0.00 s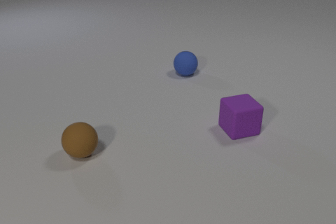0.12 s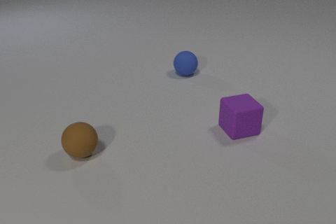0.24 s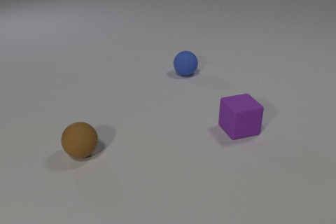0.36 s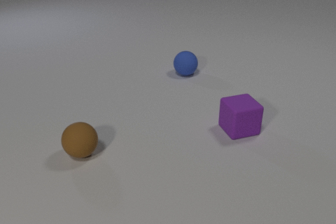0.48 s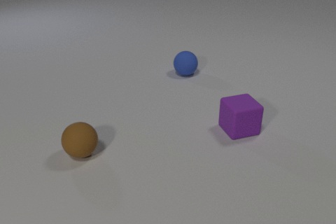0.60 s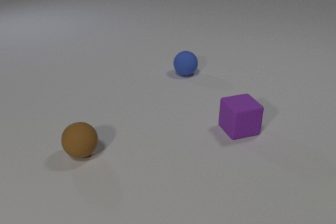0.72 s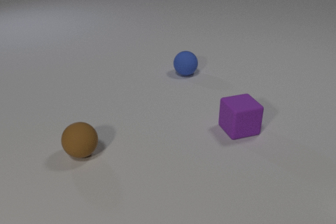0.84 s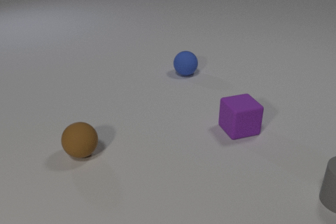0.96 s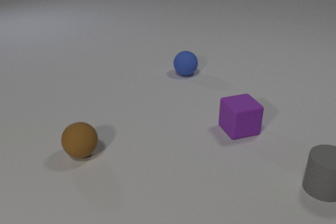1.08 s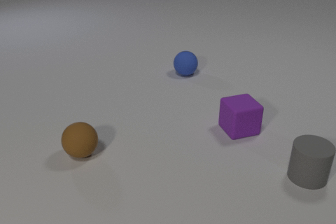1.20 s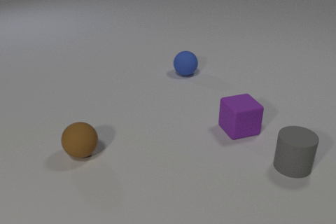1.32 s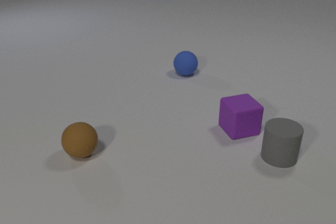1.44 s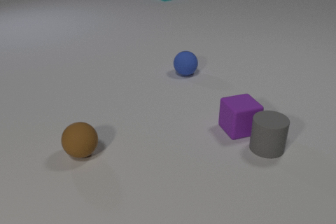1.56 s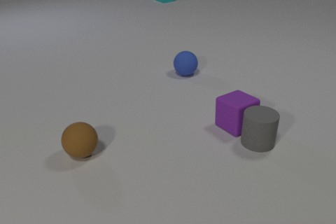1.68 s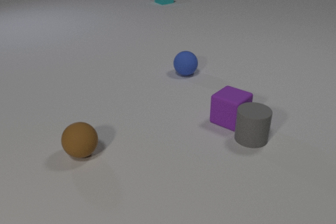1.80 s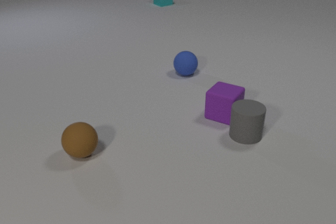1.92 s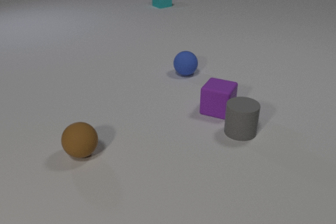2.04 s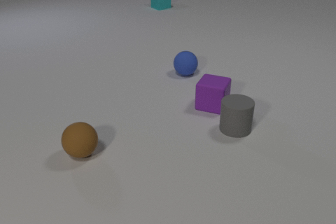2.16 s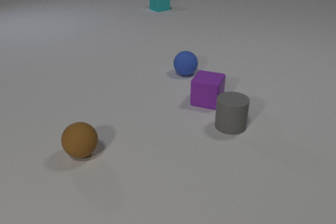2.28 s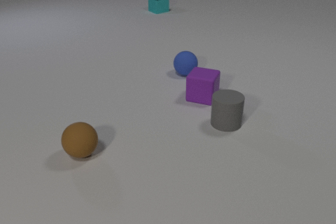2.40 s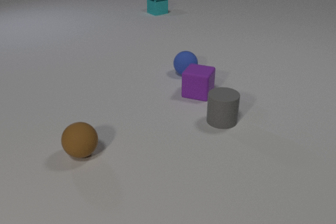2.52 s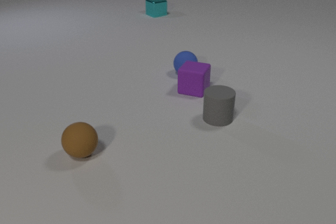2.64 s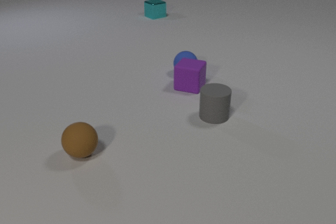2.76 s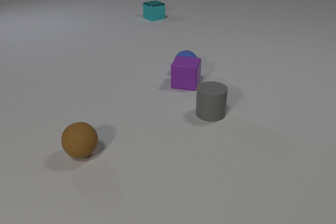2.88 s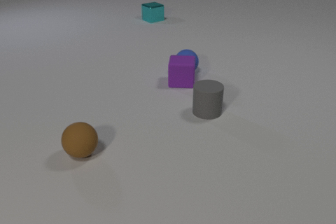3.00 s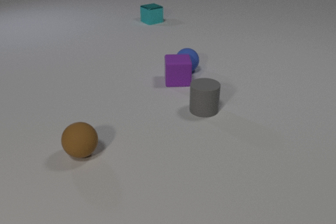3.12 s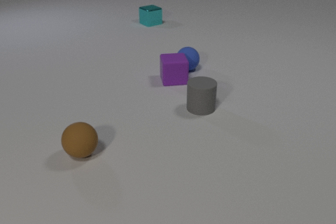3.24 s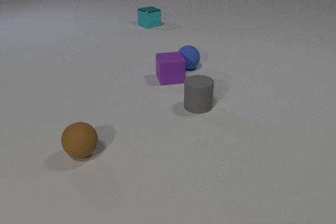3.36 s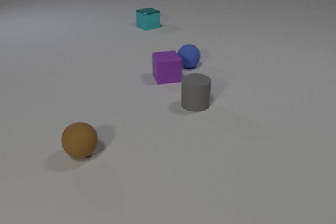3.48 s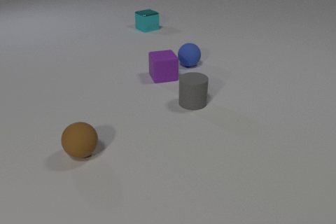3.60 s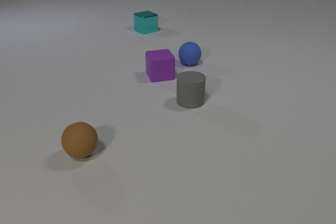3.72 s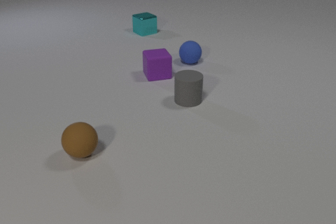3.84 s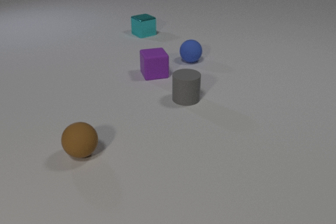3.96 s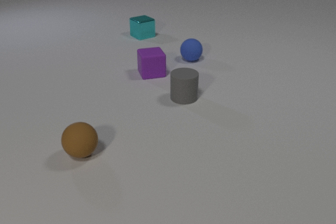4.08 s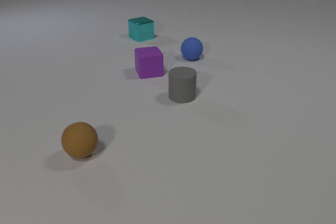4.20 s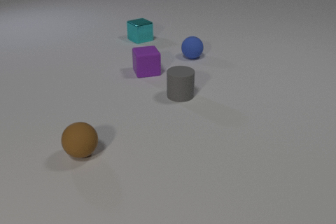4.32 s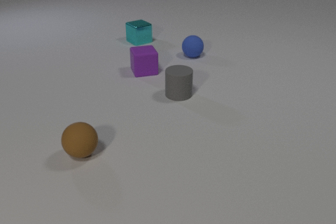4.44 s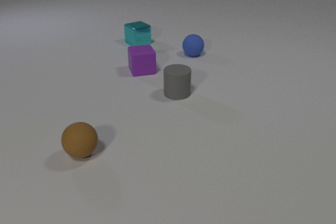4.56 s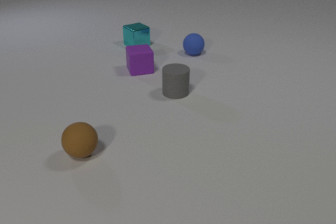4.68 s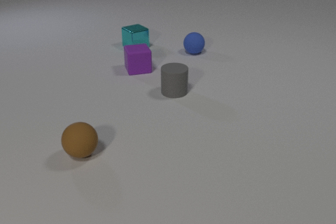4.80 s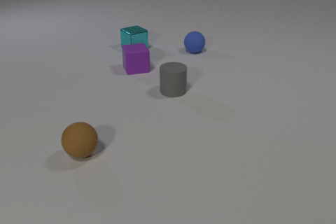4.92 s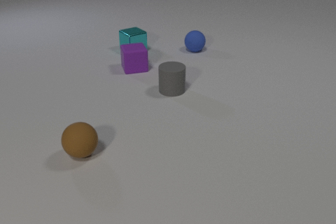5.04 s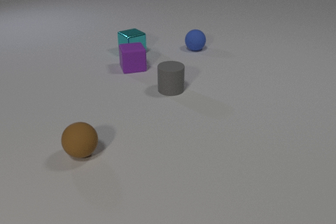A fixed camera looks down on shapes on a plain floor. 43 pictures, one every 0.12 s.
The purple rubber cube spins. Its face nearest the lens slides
to the right.
The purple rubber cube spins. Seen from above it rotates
counterclockwise.
0.00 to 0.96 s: The gray rubber cylinder comes in at the right edge, slides to the left and away from the camera.
0.96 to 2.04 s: The gray rubber cylinder slides to the left and away from the camera. The purple rubber cube slides away from the camera and to the left, spins so that its near face slides to the right, counterclockwise seen from above. The cyan metal cube comes in at the top edge, slides toward the camera. The gray rubber cylinder and the purple rubber cube collide.
2.04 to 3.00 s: The gray rubber cylinder slides away from the camera and to the left. The purple rubber cube slides away from the camera and to the left, spins so that its near face slides to the right, counterclockwise seen from above. The blue rubber sphere rolls away from the camera. The cyan metal cube slides toward the camera. The purple rubber cube and the blue rubber sphere collide.
3.00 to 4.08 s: The gray rubber cylinder slides away from the camera and to the left. The purple rubber cube slides to the left and away from the camera. The blue rubber sphere rolls away from the camera. The cyan metal cube slides toward the camera.
4.08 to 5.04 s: The gray rubber cylinder slides away from the camera and to the left. The purple rubber cube slides to the left and away from the camera. The blue rubber sphere rolls away from the camera. The cyan metal cube slides toward the camera.
What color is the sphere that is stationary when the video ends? brown.
How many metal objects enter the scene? 1.
Are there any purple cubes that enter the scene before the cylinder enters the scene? no.
